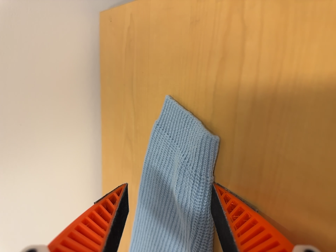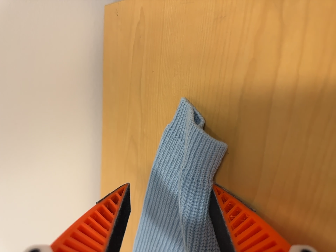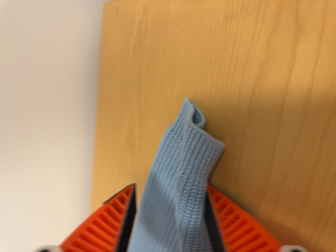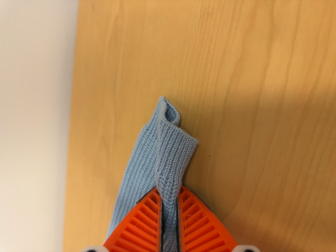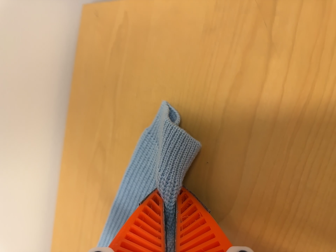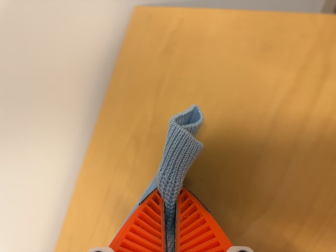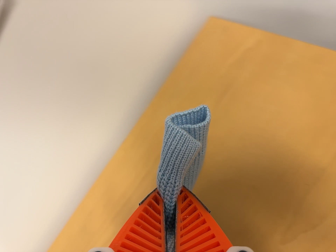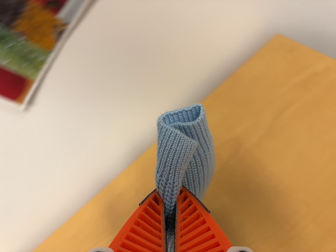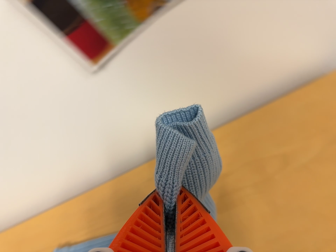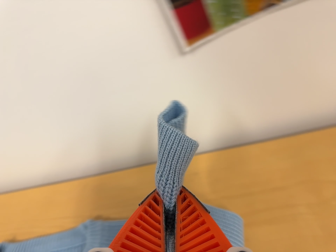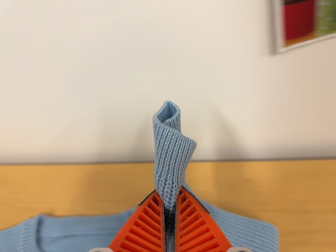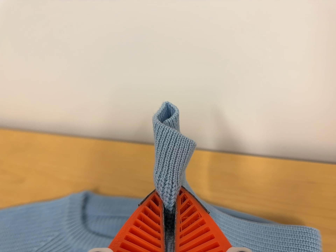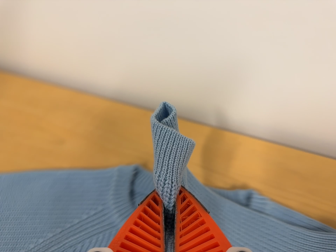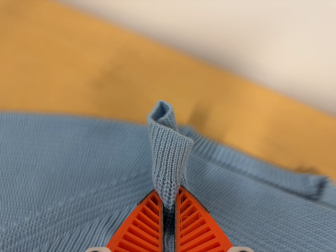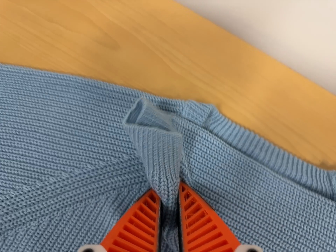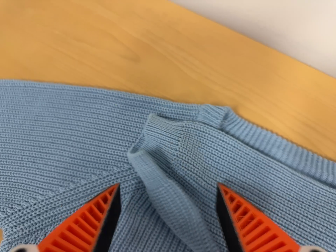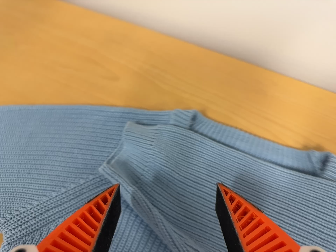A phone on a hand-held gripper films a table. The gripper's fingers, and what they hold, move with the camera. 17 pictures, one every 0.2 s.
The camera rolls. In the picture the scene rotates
clockwise.
0.0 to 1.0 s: The camera pans to its right by about 10 degrees. It travels to its left, about 9 cm. It rolls about its line of sight by about 15 degrees, and the scene rotates clockwise.
1.0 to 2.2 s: The camera travels to its left, about 50 cm, so close, fixed things drift to the right. It rolls about its line of sight by about 75 degrees, and the scene rotates clockwise.
2.2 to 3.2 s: The scene slides to the right, as the camera pans about 10 degrees to its left. It travels to its left and forward, about 14 cm, so close, fixed things drift to the right. Its aim tips toward the bottom of its view by about 15 degrees, and the scene shifts upward. It rolls about its line of sight by about 15 degrees, and the scene rotates clockwise.
The film runs forward here.
